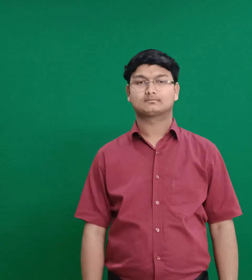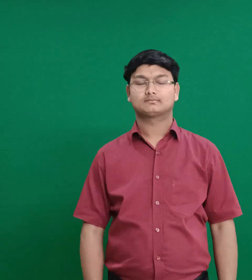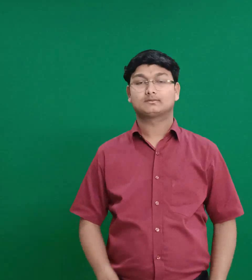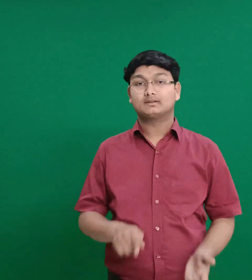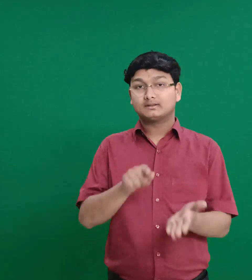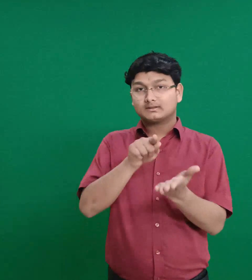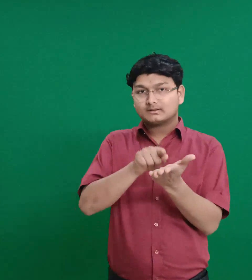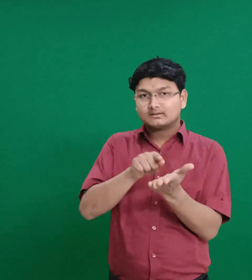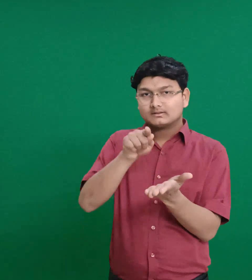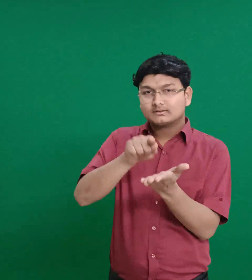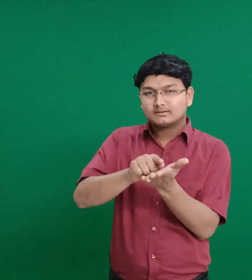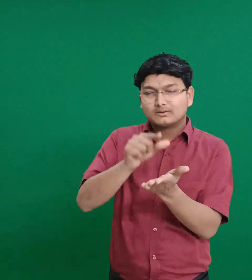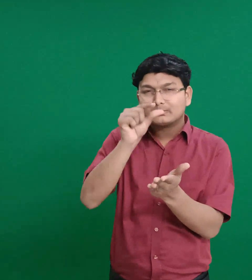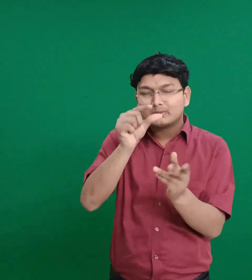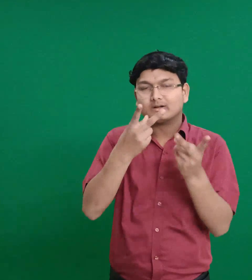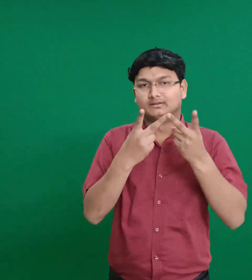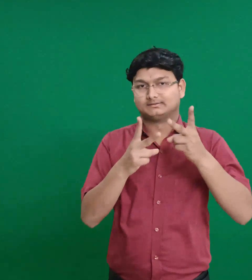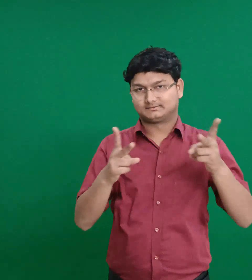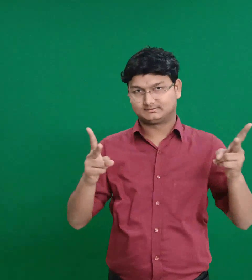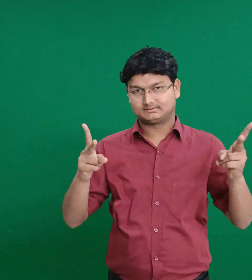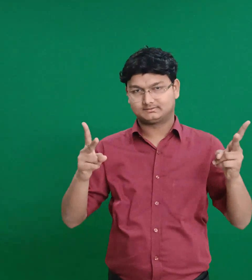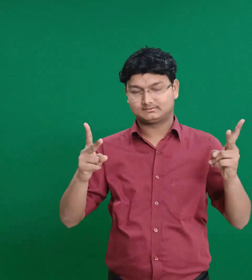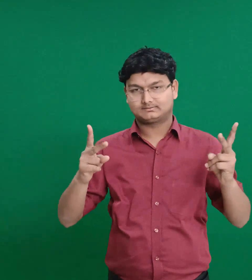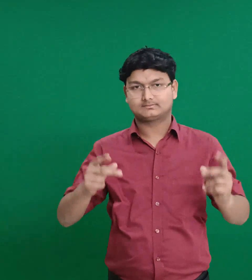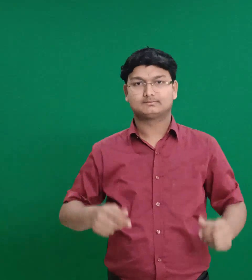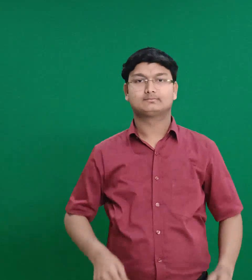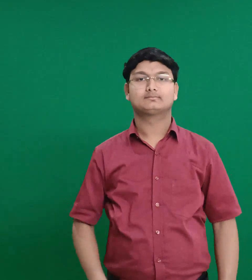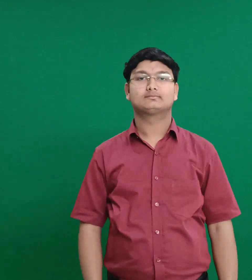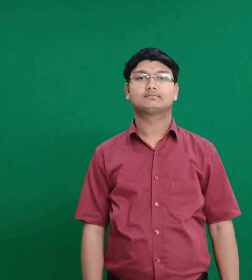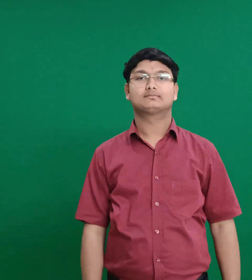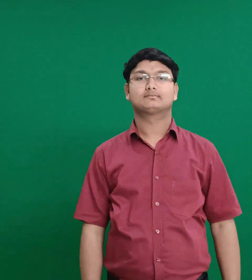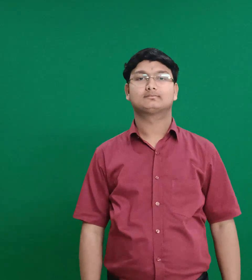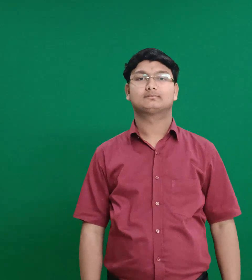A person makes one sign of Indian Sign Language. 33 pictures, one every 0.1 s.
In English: crickets
